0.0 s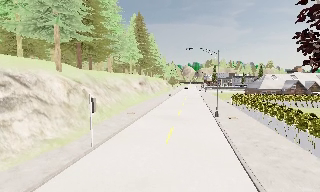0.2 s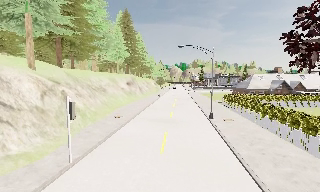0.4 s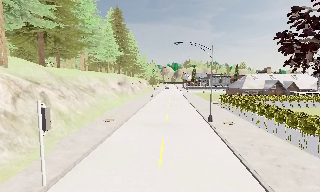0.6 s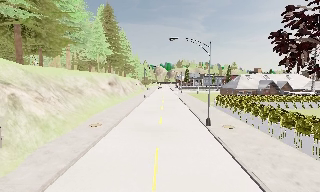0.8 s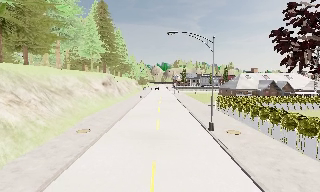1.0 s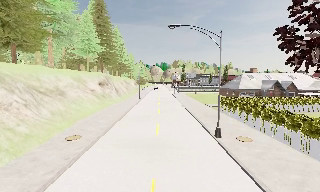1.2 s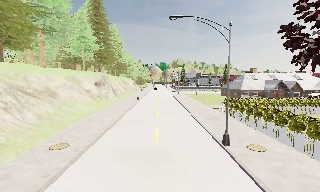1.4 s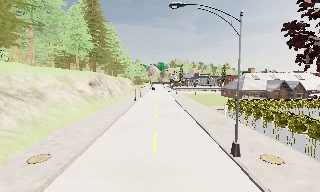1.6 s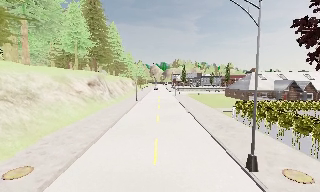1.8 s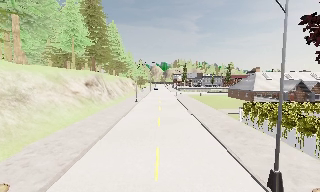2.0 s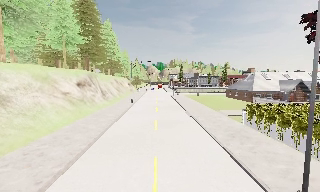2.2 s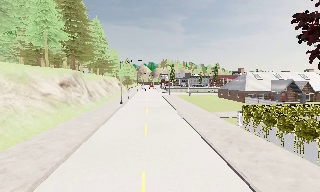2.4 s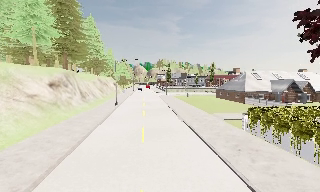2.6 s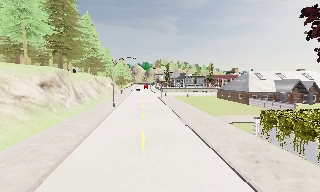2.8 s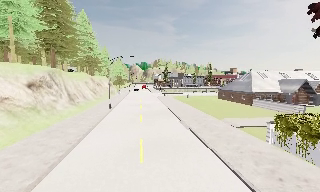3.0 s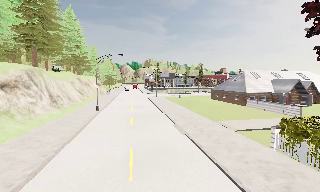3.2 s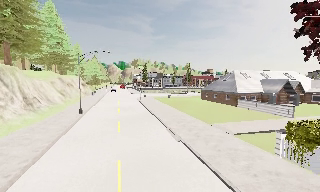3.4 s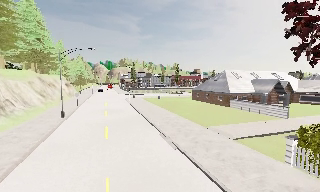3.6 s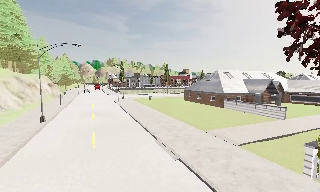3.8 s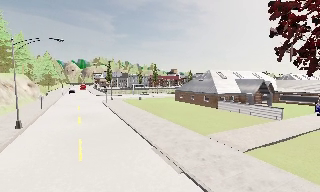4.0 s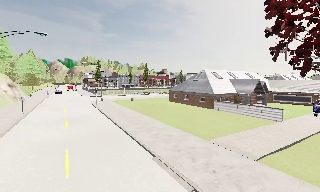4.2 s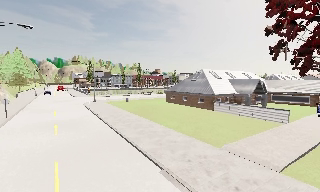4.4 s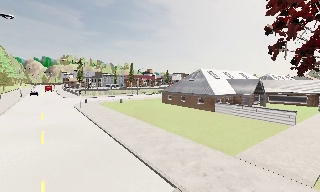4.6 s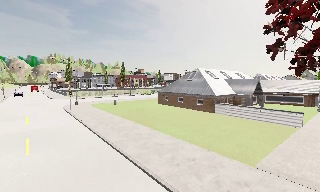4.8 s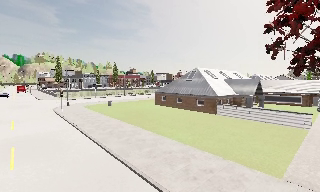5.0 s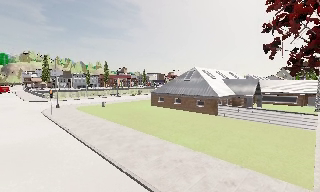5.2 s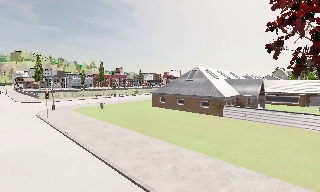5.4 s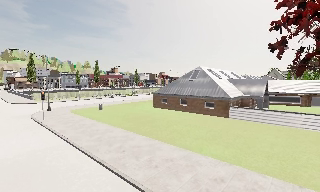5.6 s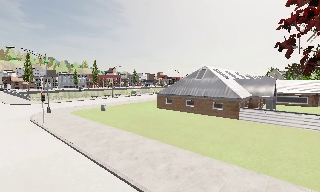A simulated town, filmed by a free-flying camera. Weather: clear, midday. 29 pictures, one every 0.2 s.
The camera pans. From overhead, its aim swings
clockwise.
0.0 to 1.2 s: The camera pans to its right, which is clockwise from overhead, by about 10 degrees. It travels forward, about 9 m, so what stands in front looms larger.
1.2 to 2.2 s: The camera travels forward, about 7 m, so what stands in front looms larger.
2.2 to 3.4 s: The camera pans to its right, which is clockwise from overhead, by about 15 degrees. It travels forward, about 8 m, so what stands in front looms larger.
3.4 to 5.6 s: The camera pans to its right, which is clockwise from overhead, by about 30 degrees. It travels forward and to its left, about 15 m.
The film runs forward here.
